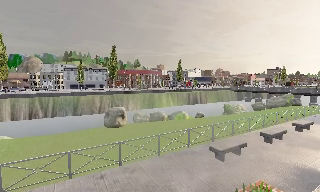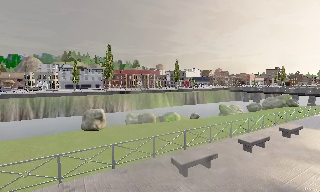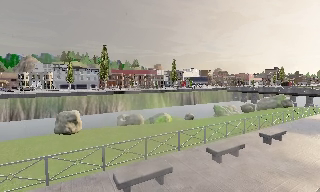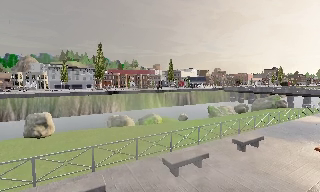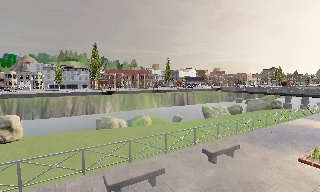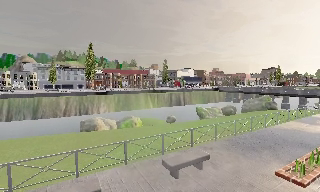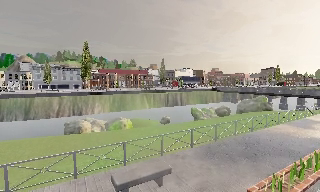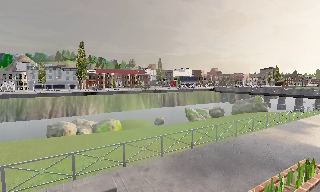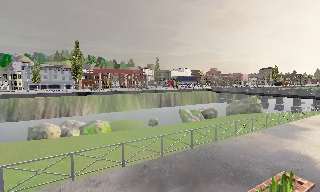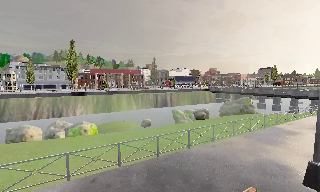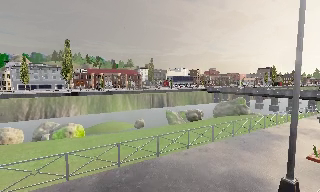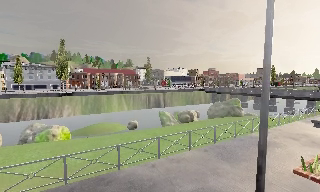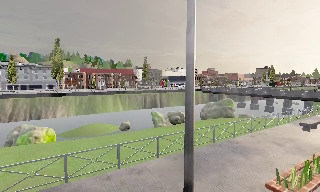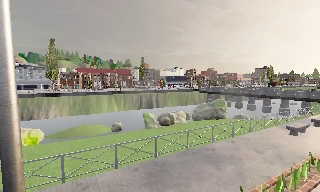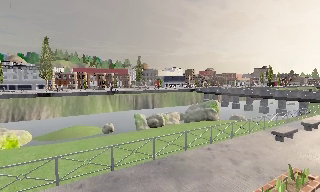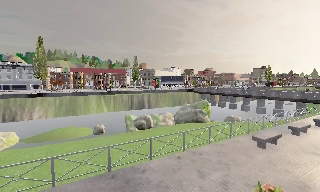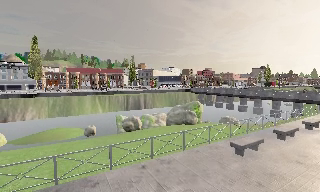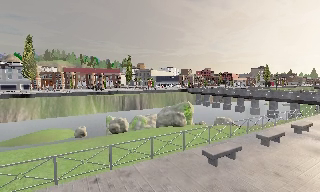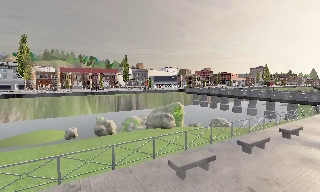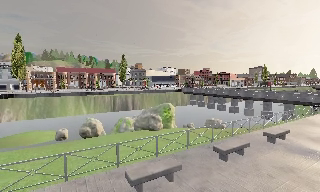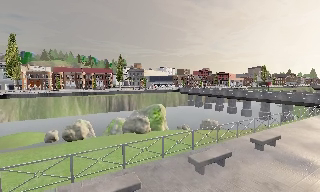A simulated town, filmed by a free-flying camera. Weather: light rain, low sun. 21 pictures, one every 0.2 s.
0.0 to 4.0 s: The camera travels to its right and forward, about 30 m, so close, fixed things drift to the left.
The film runs backward here.
